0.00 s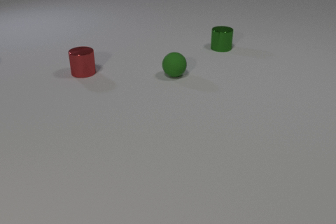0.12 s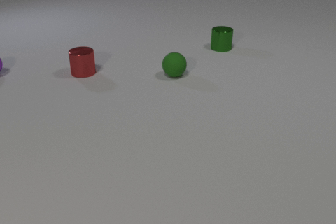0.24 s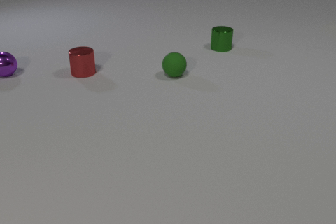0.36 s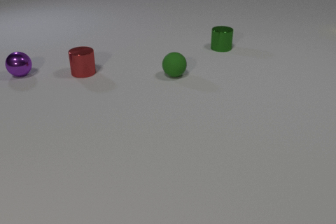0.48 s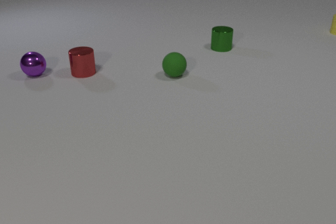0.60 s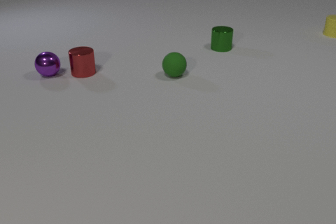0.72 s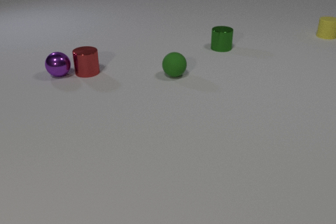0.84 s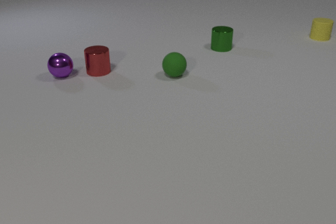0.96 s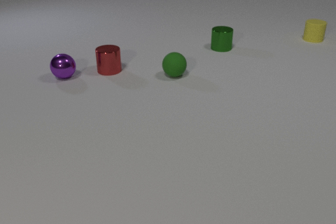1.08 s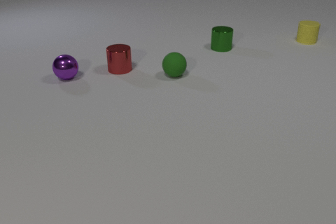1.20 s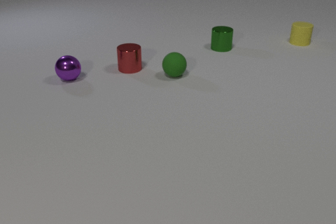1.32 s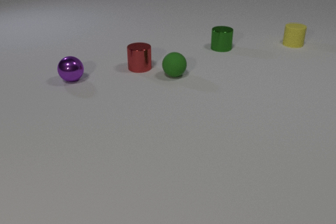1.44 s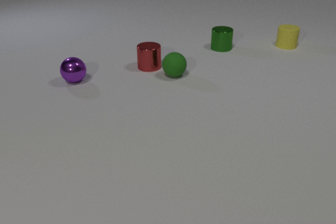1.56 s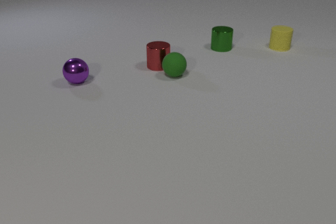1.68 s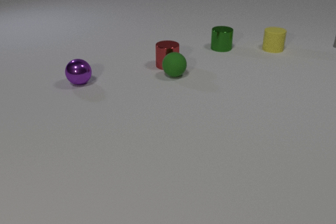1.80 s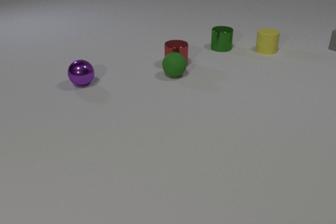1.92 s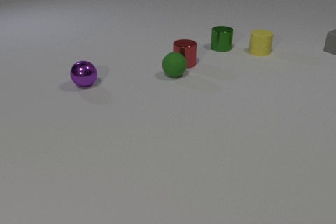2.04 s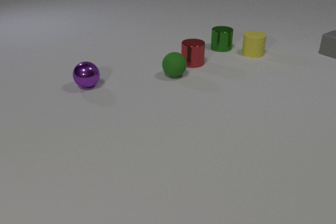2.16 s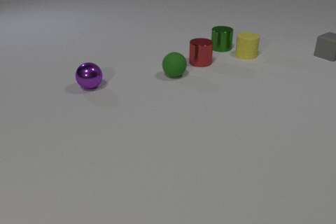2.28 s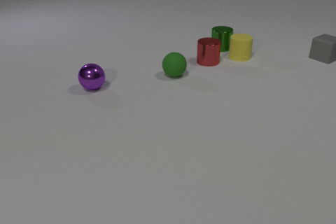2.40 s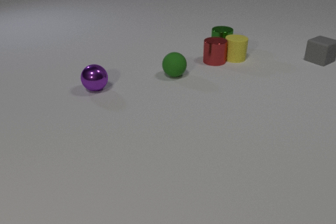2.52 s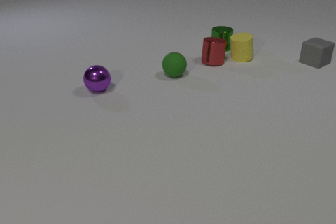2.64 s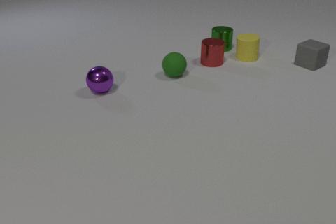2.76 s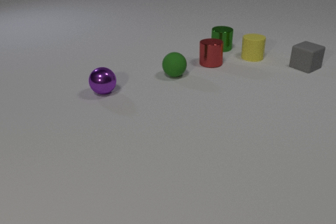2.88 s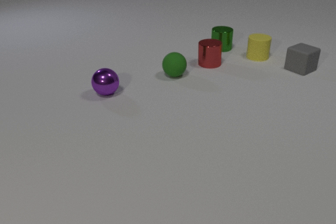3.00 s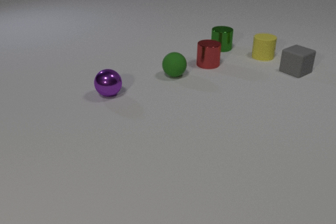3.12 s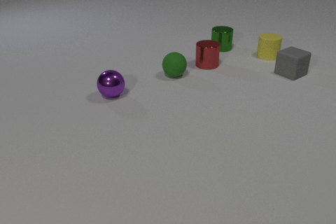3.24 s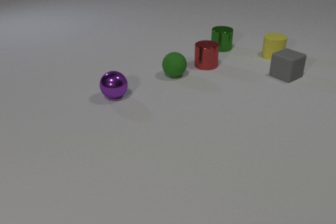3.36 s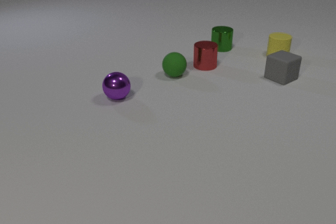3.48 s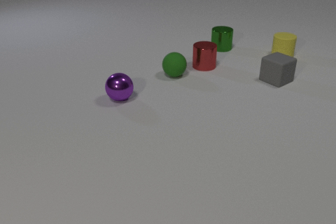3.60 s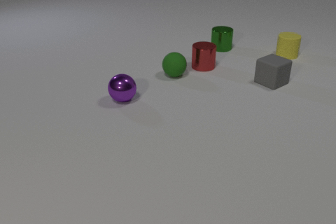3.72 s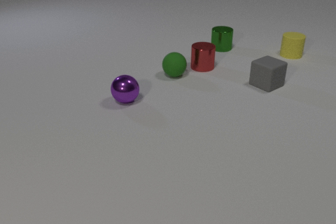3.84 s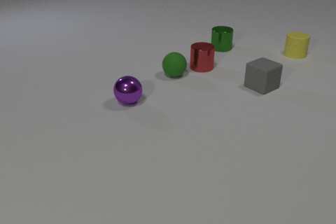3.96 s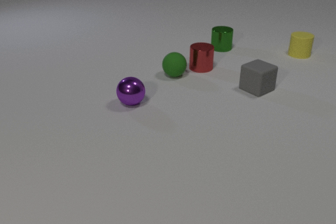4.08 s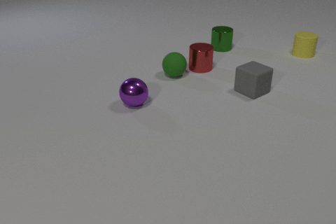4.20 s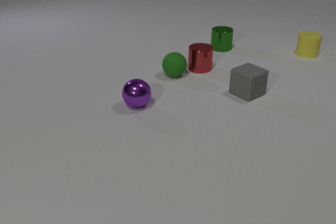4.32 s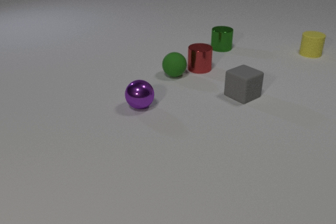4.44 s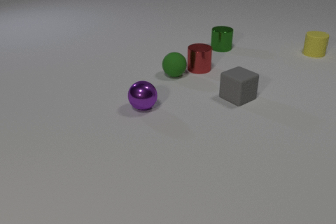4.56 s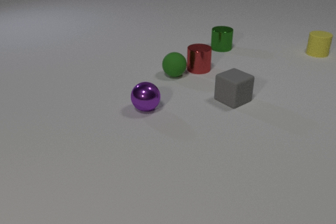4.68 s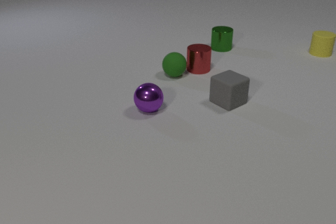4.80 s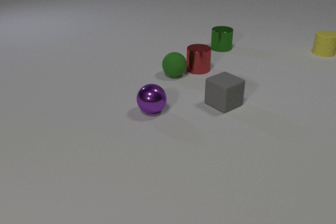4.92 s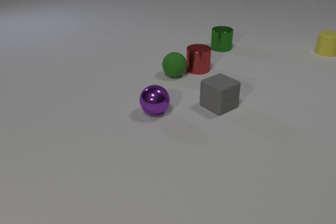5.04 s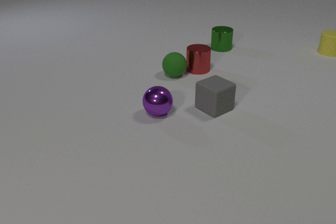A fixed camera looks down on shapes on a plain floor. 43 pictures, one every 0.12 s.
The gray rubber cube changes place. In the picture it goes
toward the camera.
0.00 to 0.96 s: The purple metal sphere comes in at the left edge, rolls to the right and toward the camera. The red metal cylinder slides to the right. The yellow rubber cylinder comes in at the right edge, slides toward the camera and to the left. The purple metal sphere and the red metal cylinder collide.
0.96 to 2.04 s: The purple metal sphere rolls toward the camera and to the right. The red metal cylinder slides to the right. The yellow rubber cylinder slides toward the camera and to the left. The gray rubber cube comes in at the right edge, slides toward the camera and to the left.
2.04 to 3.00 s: The purple metal sphere rolls toward the camera and to the right. The red metal cylinder slides to the right. The yellow rubber cylinder slides to the right and toward the camera. The gray rubber cube slides toward the camera and to the left. The red metal cylinder and the yellow rubber cylinder collide.
3.00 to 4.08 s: The purple metal sphere rolls to the right and toward the camera. The red metal cylinder slides toward the camera and to the left. The yellow rubber cylinder slides to the right and away from the camera. The gray rubber cube slides toward the camera and to the left.
4.08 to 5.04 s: The purple metal sphere rolls to the right and toward the camera. The yellow rubber cylinder slides to the right and away from the camera. The gray rubber cube slides toward the camera and to the left.
How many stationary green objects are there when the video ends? 2.
What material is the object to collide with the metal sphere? metal.
How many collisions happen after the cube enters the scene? 1.
